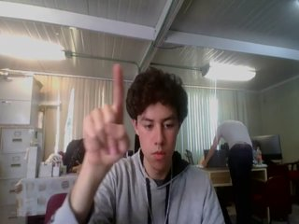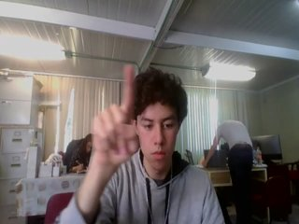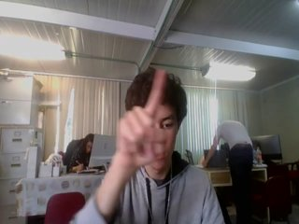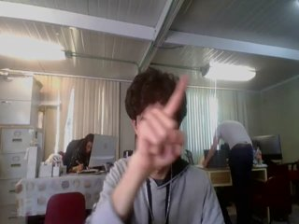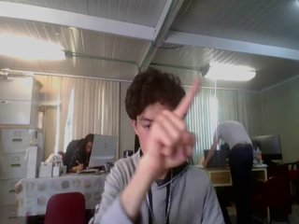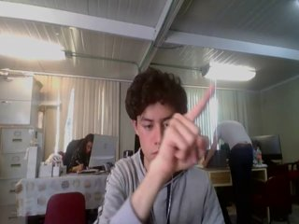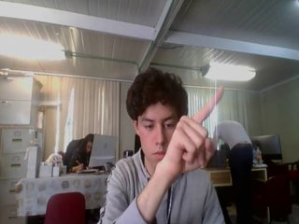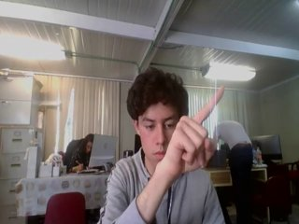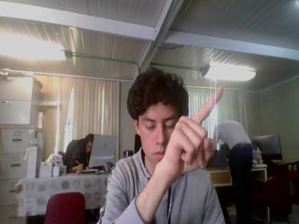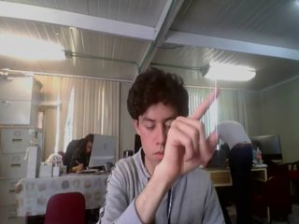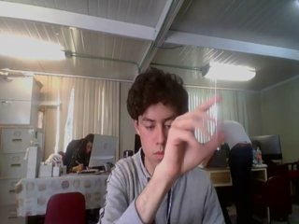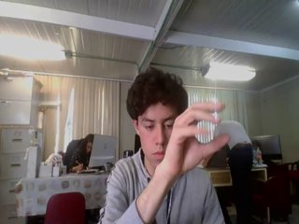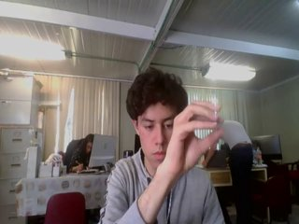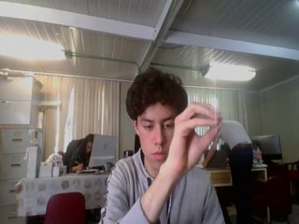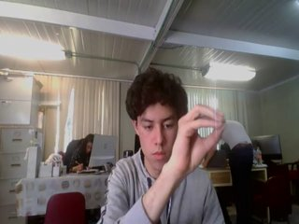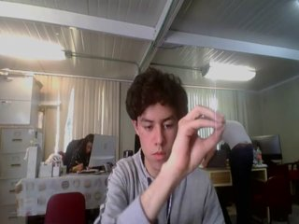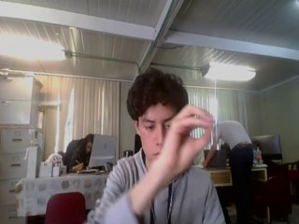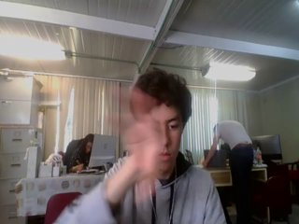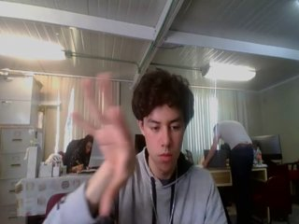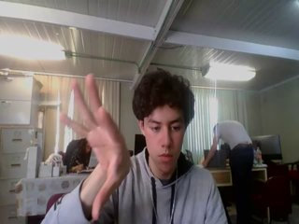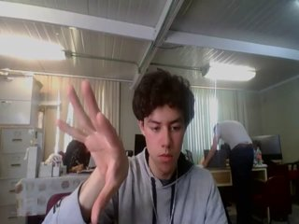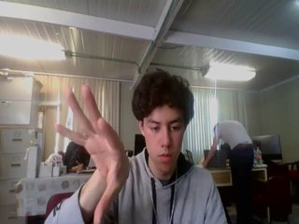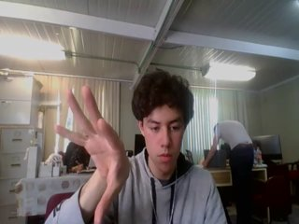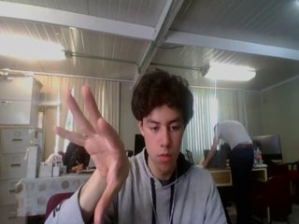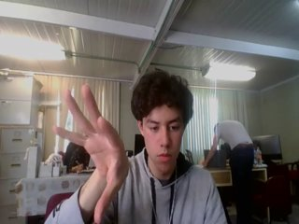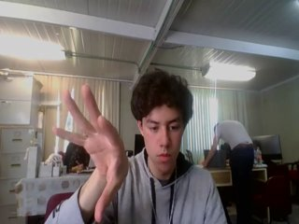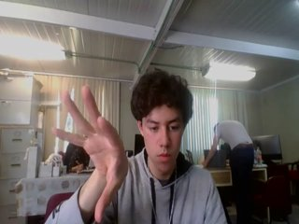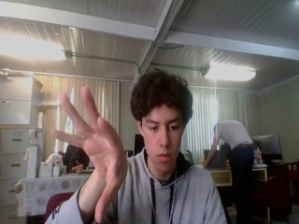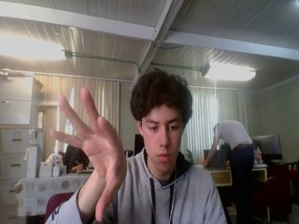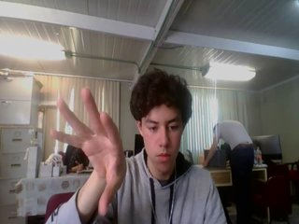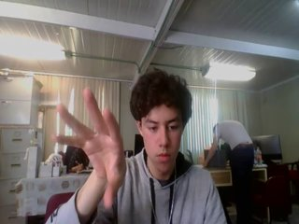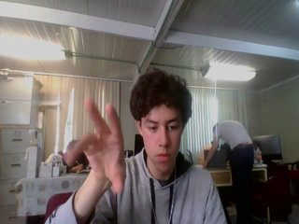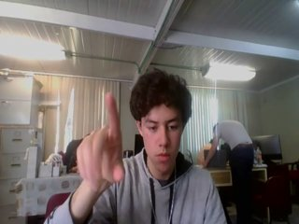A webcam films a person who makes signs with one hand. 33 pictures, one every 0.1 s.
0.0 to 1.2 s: Pointing with one finger.
1.3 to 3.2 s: On the screen the hand sweeps to the left. The name of the sign: Throw right.
